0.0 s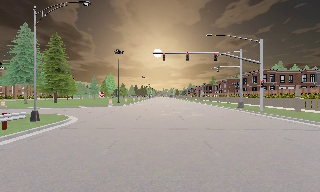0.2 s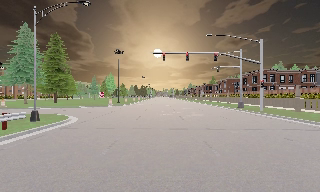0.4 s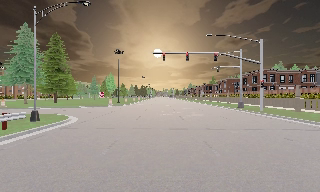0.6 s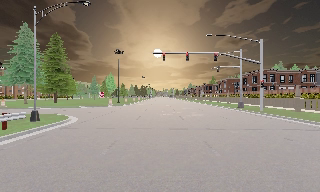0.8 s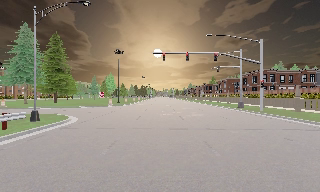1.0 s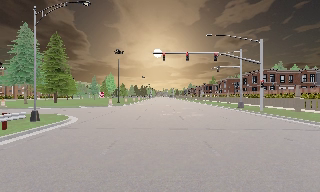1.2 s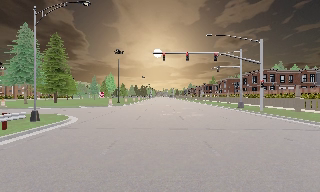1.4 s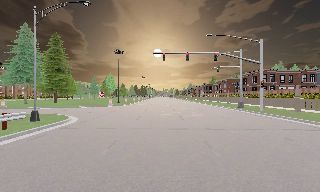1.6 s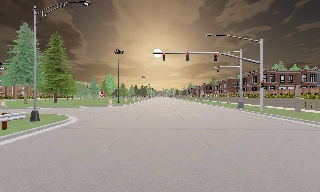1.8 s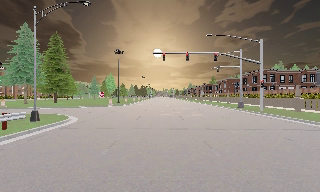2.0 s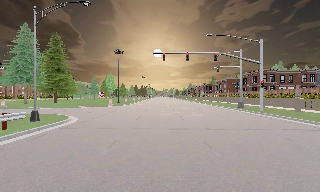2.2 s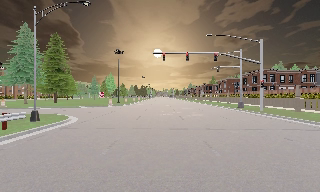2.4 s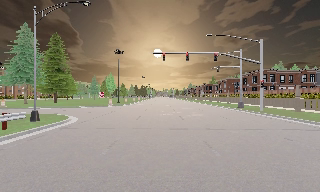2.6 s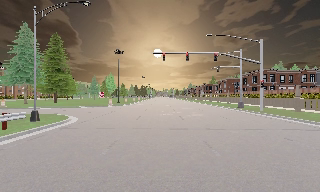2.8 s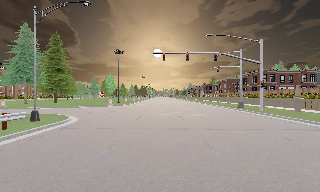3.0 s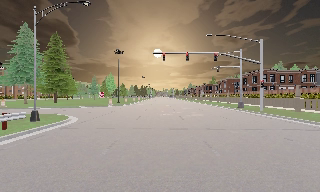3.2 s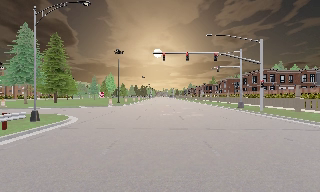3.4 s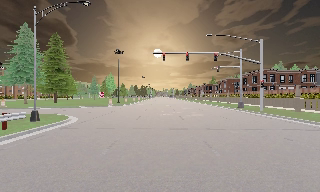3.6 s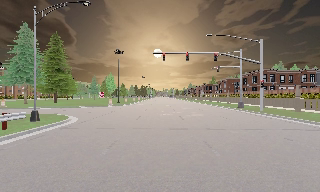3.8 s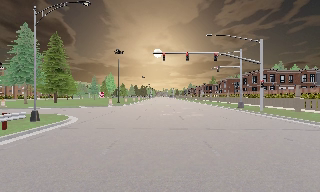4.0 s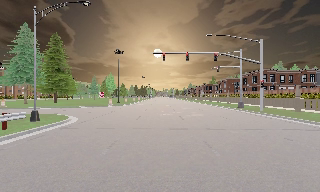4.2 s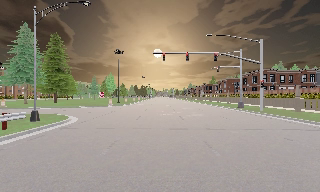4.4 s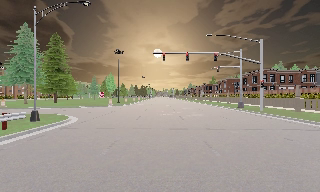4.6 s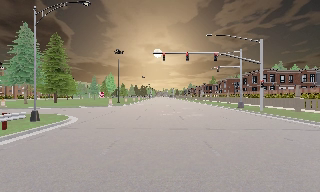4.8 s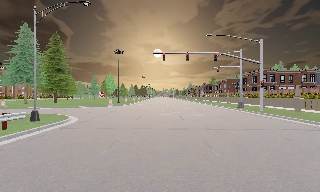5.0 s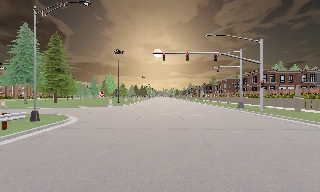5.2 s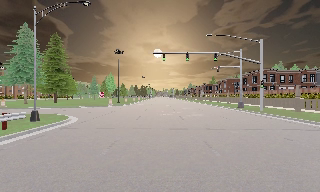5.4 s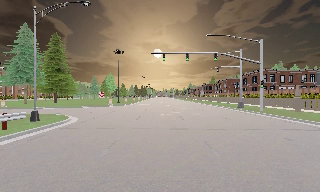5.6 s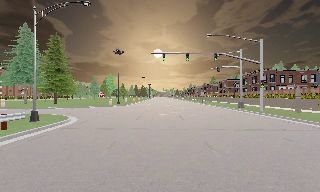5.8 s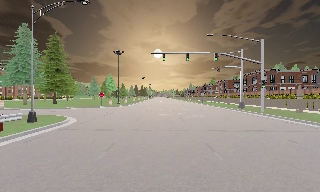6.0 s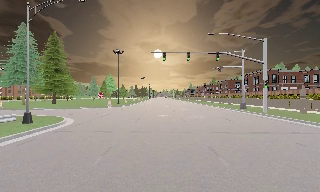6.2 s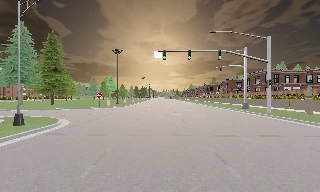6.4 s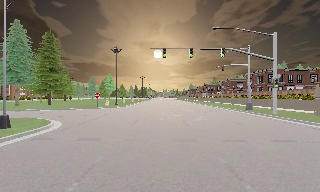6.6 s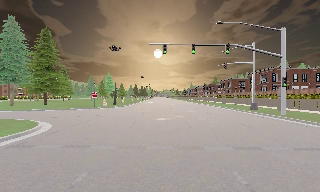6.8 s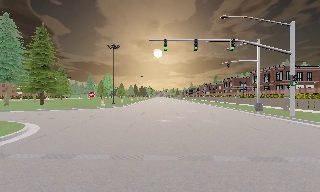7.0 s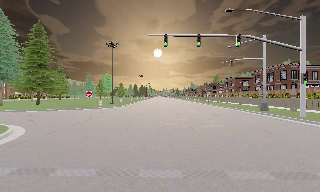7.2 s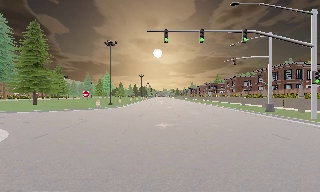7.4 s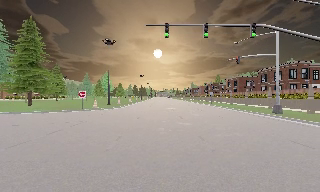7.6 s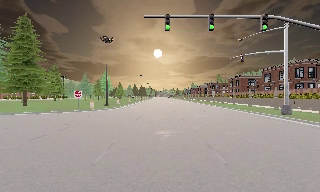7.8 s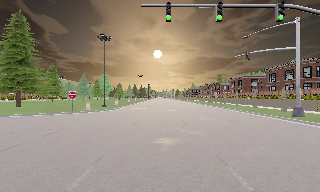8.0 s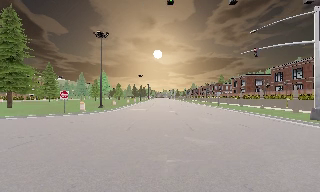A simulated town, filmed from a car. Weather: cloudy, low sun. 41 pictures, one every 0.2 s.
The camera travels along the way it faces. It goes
forward.
0.0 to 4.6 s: The camera keeps its place and its aim.
4.6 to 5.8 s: The camera shifts only a little, or ends up much as it began.
5.8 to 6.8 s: The camera travels forward, about 4 m, so what stands in front looms larger. It gains speed.
6.8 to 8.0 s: The camera travels forward, about 7 m, so what stands in front looms larger.
The film runs forward here.
